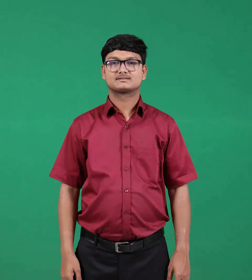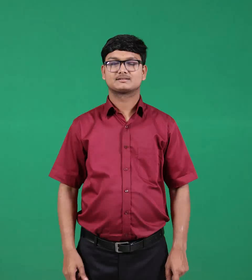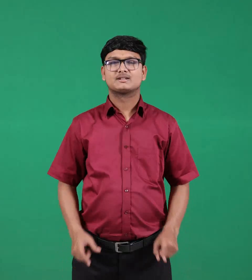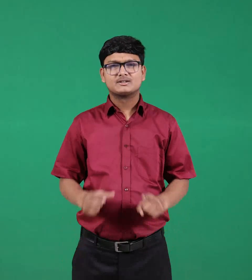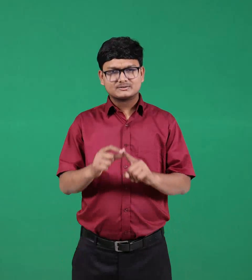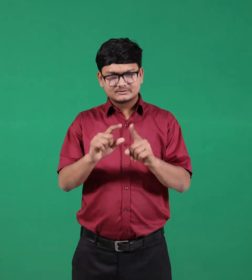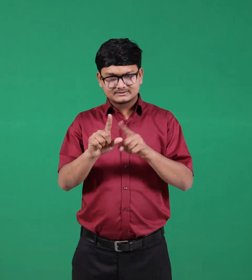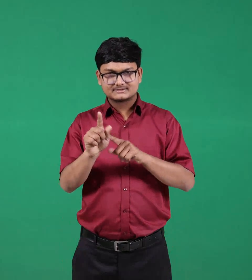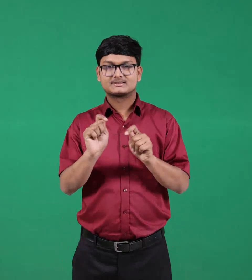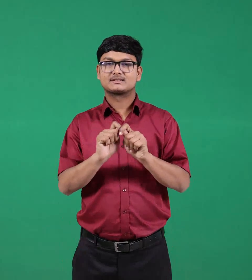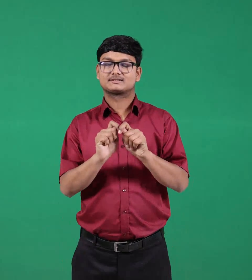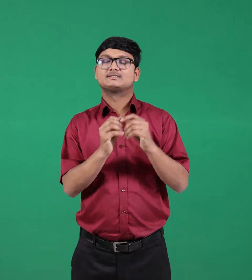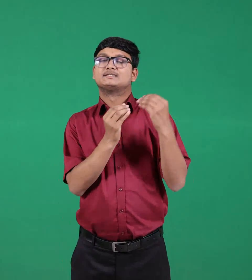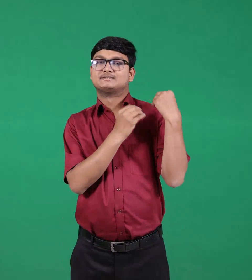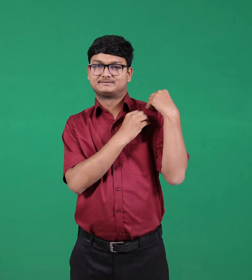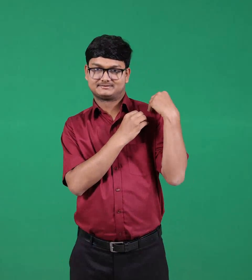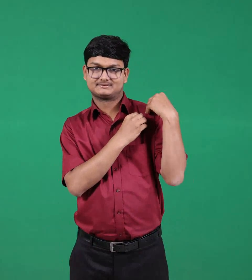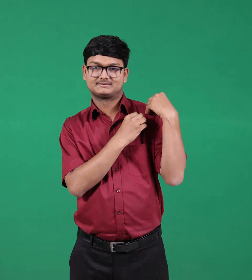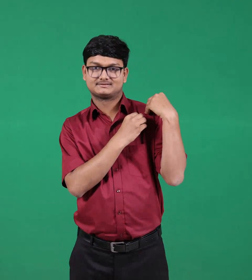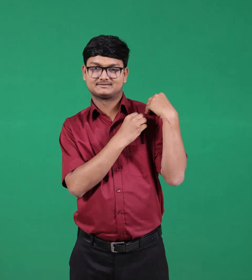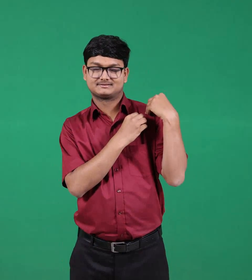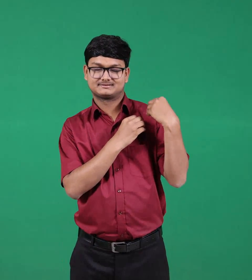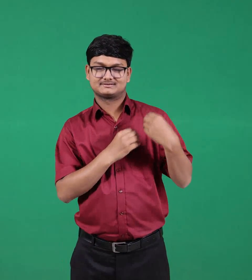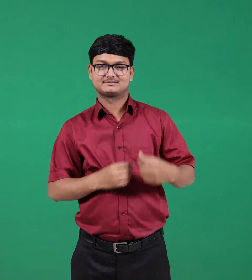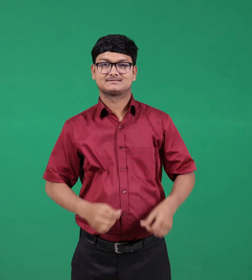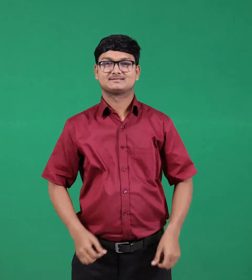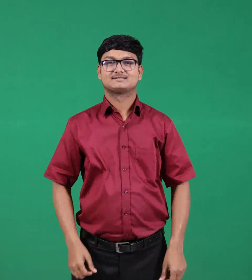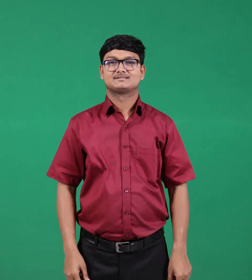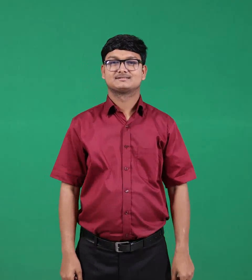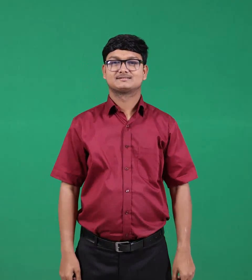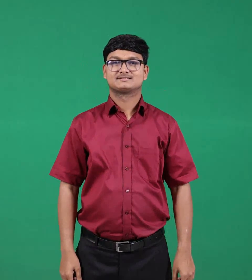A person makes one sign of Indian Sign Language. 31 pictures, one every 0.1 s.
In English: duty
